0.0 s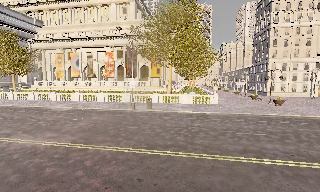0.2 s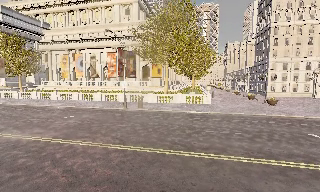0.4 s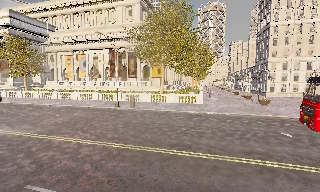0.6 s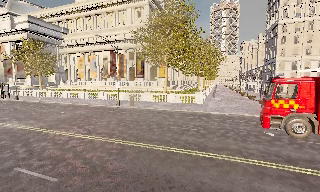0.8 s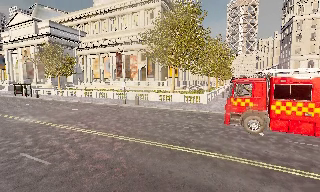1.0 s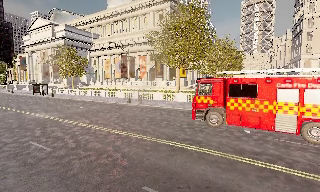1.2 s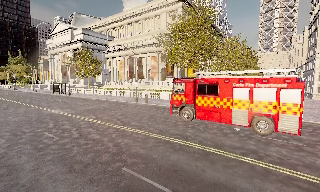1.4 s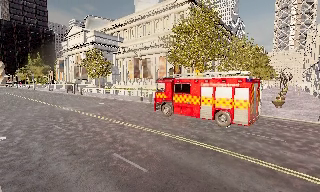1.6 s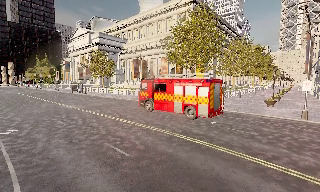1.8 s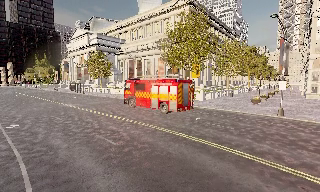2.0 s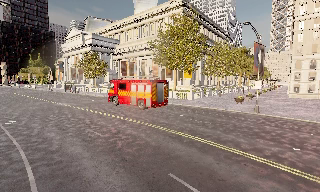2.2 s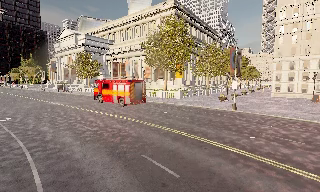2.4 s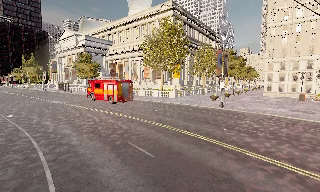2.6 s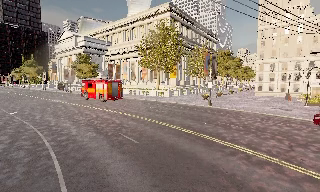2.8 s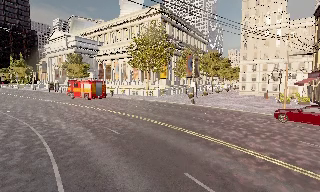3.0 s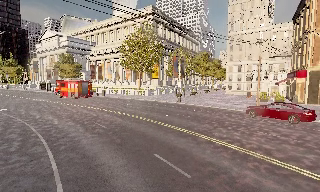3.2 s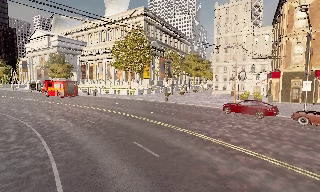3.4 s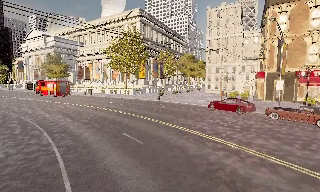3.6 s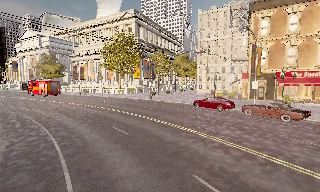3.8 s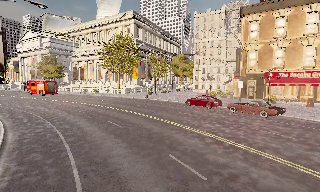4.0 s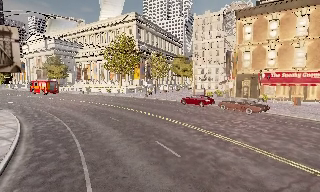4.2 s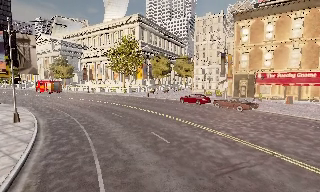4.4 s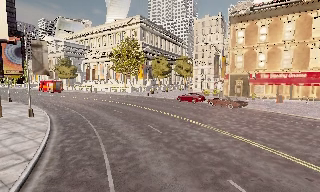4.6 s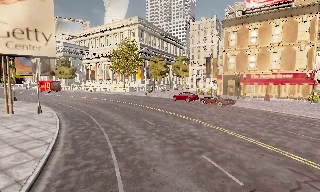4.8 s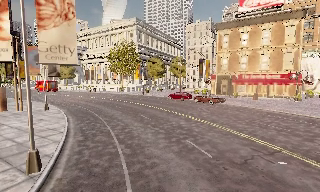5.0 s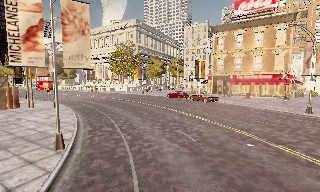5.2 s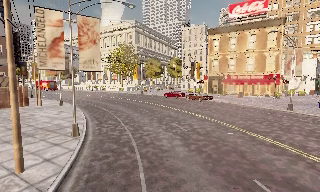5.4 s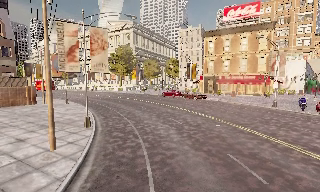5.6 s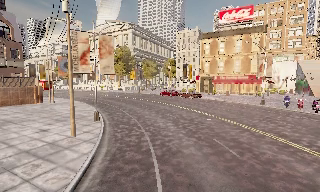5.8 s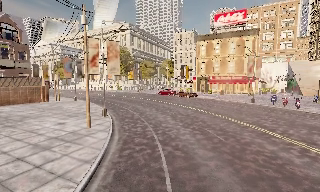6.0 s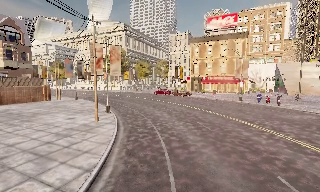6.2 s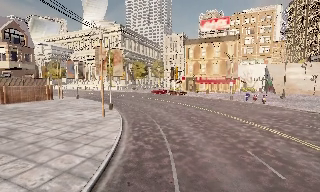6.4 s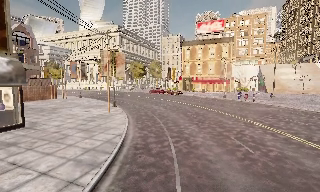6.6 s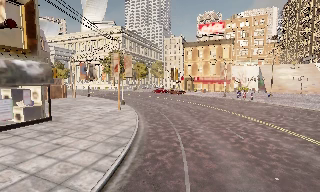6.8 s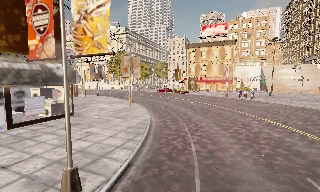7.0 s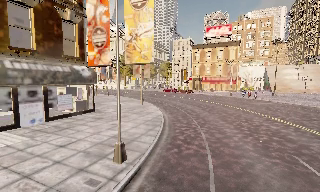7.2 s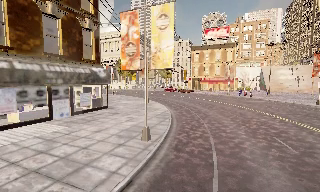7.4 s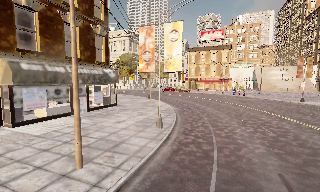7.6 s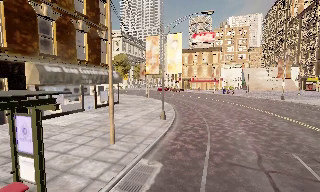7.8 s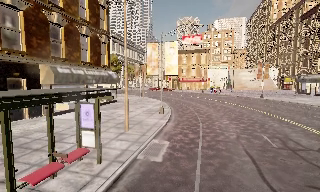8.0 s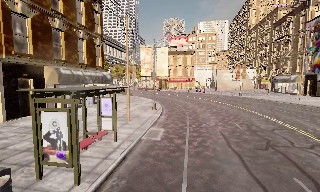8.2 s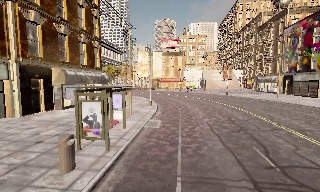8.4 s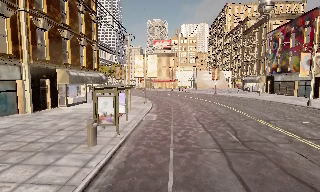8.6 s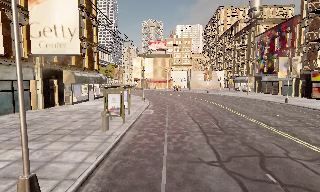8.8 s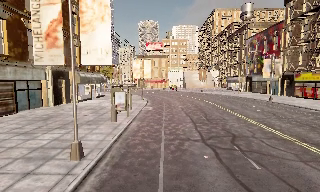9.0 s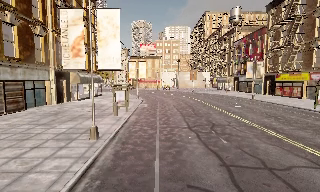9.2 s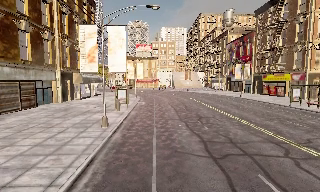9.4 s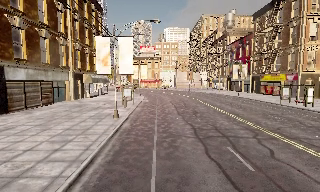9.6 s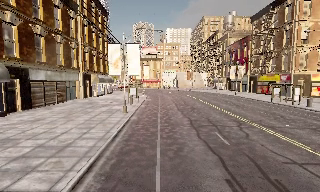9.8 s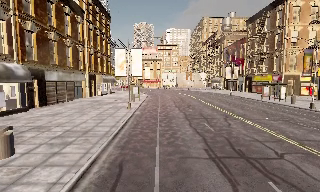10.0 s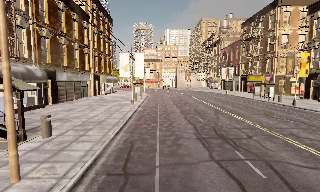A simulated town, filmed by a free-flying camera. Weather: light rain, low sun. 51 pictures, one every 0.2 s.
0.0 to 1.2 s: The camera pans to its left, which is counterclockwise from overhead, by about 25 degrees. It travels to its right and backward, about 10 m.
1.2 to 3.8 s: The camera travels backward and to its right, about 20 m, so what stands in front gets smaller.
3.8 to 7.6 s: The camera travels backward, about 35 m, so what stands in front gets smaller.
7.6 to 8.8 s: The camera pans to its right, which is clockwise from overhead, by about 20 degrees. It travels backward, about 14 m, so what stands in front gets smaller.
8.8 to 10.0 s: The camera travels backward, about 14 m, so what stands in front gets smaller.
The film runs forward here.
